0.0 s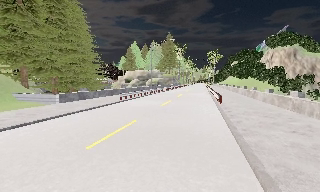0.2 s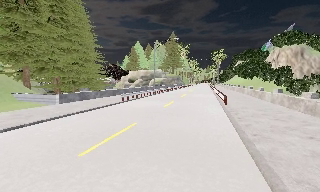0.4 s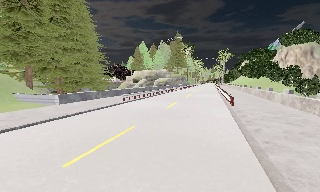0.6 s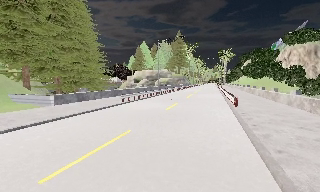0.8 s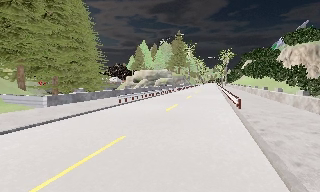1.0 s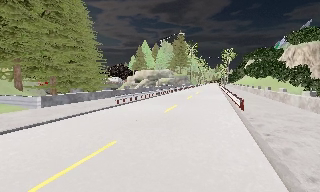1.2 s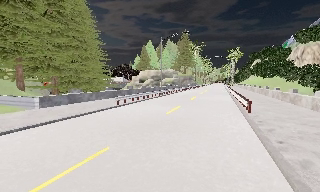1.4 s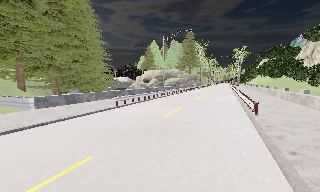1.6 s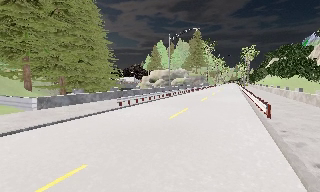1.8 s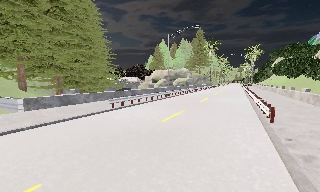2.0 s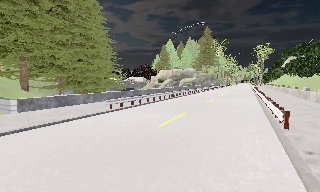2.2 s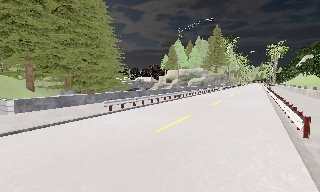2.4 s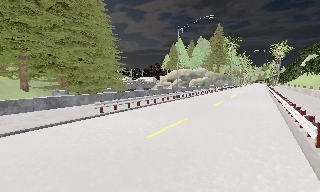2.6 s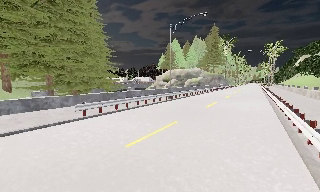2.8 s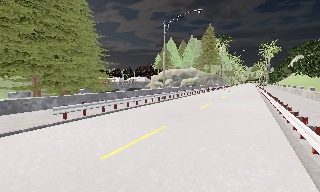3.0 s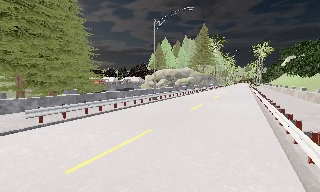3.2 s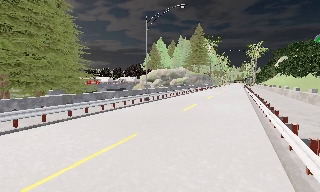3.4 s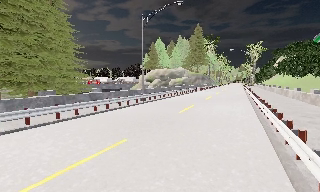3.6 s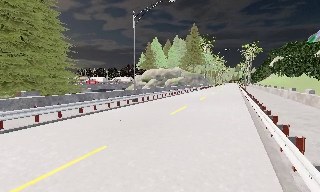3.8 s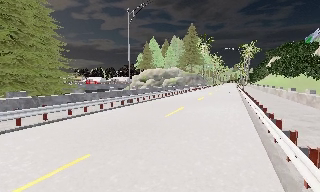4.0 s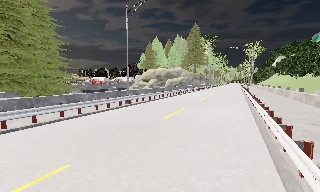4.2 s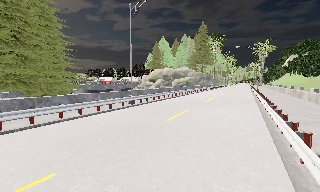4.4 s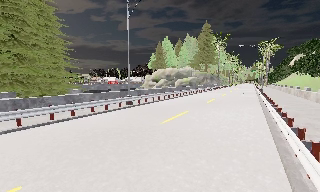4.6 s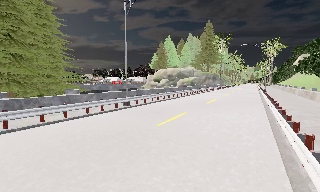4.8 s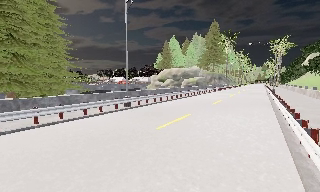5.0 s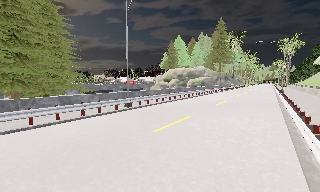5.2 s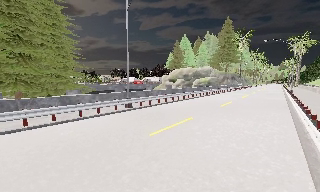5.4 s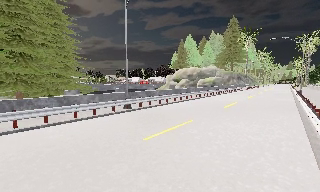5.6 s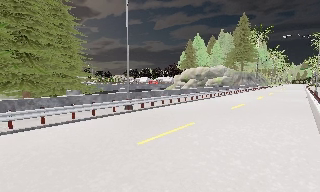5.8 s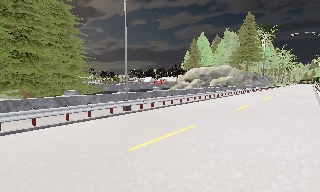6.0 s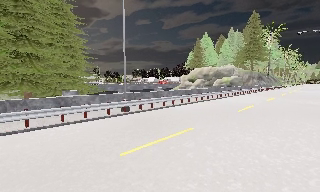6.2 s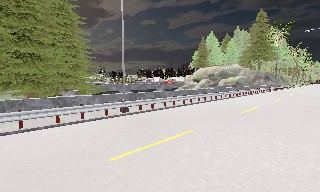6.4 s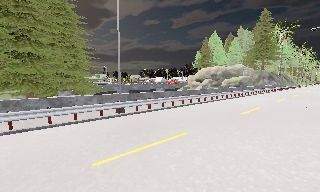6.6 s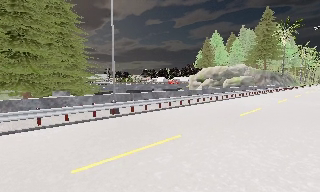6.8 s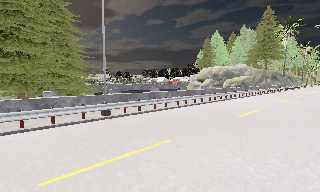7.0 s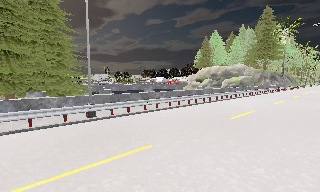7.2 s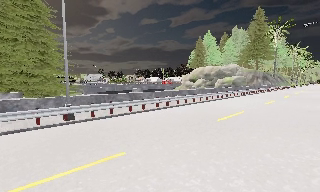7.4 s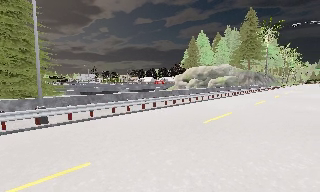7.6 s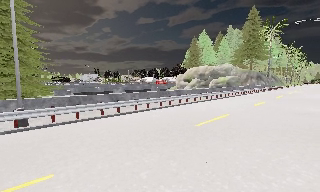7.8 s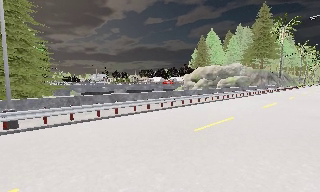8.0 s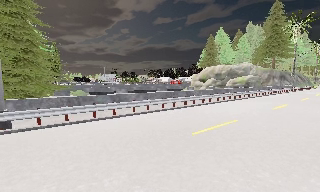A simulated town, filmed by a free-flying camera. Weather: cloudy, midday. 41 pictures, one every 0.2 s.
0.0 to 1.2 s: The camera travels forward, about 3.5 m, so what stands in front looms larger.
1.2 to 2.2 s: The camera pans to its left, which is counterclockwise from overhead, by about 10 degrees. It travels forward and to its right, about 3.5 m, so what stands in front looms larger.
2.2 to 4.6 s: The camera travels forward and to its right, about 7 m, so what stands in front looms larger.
4.6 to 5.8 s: The camera pans to its left, which is counterclockwise from overhead, by about 10 degrees. It travels forward and to its right, about 3 m, so what stands in front looms larger.
5.8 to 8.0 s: The camera travels to its right and forward, about 6 m, so close, fixed things drift to the left. It gains speed.
The film runs forward here.
